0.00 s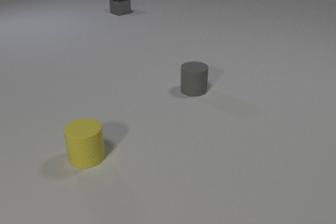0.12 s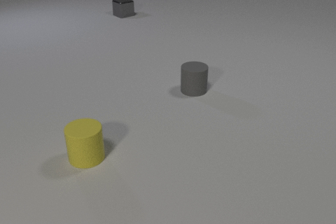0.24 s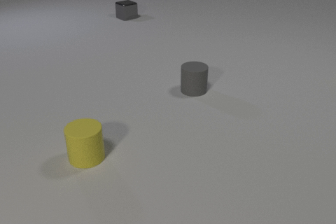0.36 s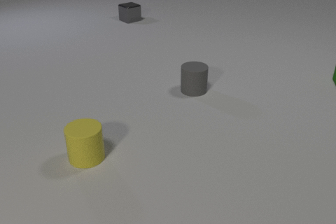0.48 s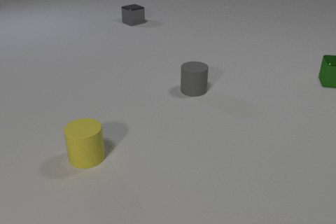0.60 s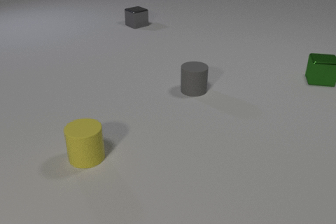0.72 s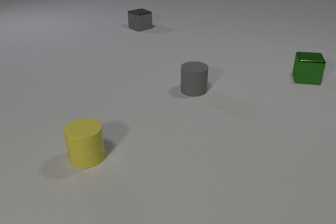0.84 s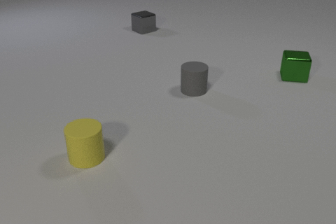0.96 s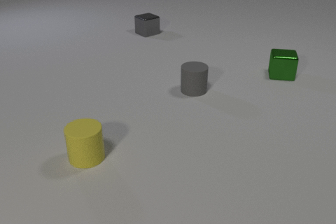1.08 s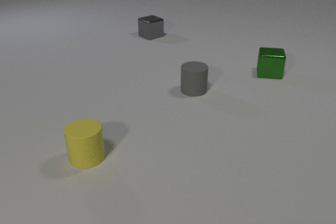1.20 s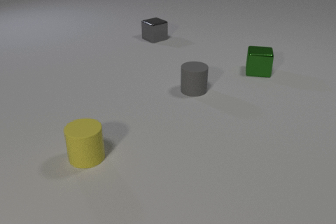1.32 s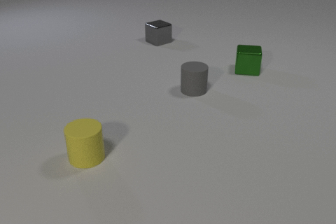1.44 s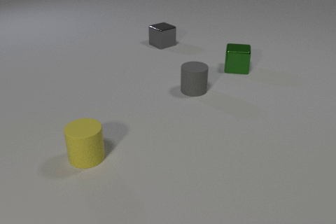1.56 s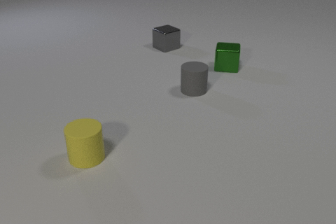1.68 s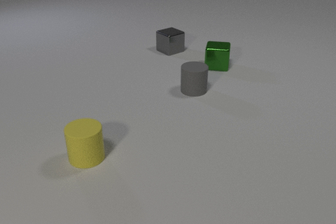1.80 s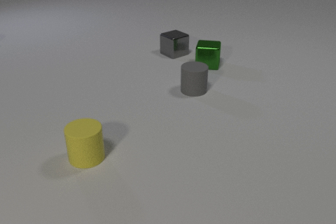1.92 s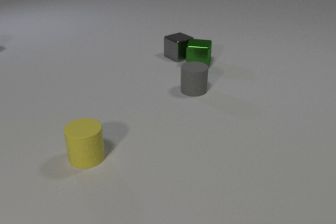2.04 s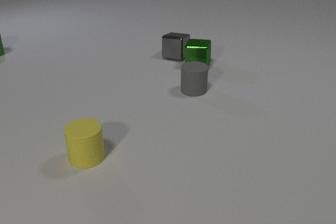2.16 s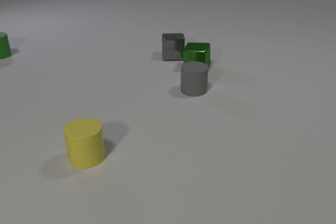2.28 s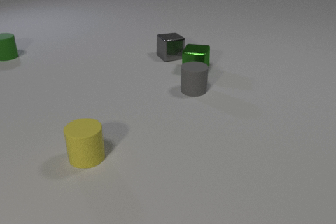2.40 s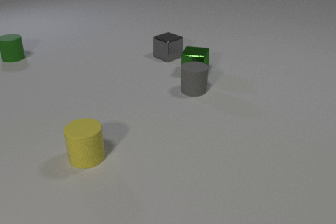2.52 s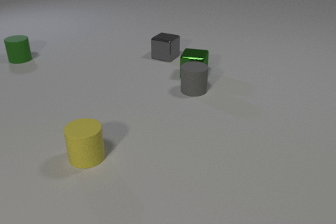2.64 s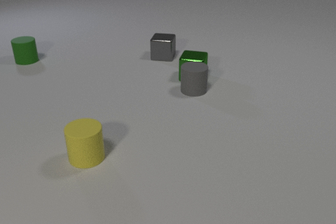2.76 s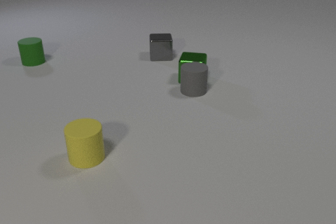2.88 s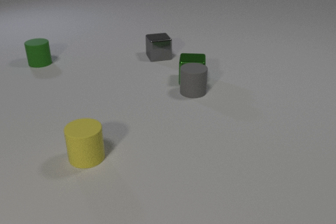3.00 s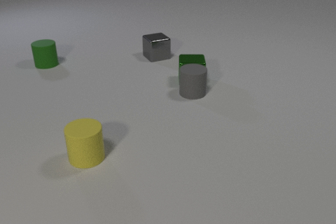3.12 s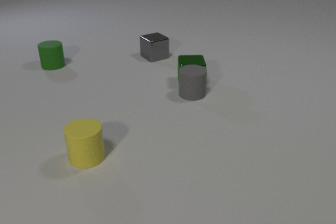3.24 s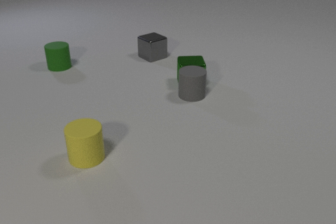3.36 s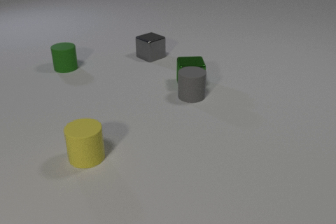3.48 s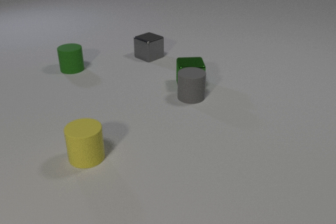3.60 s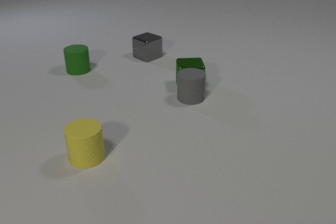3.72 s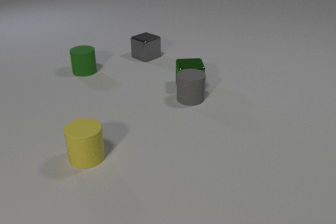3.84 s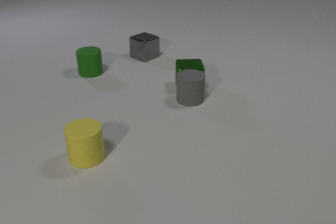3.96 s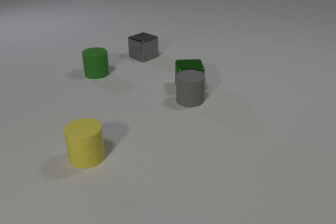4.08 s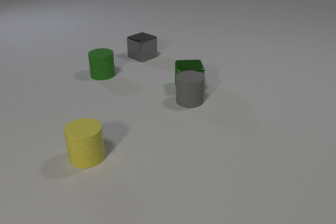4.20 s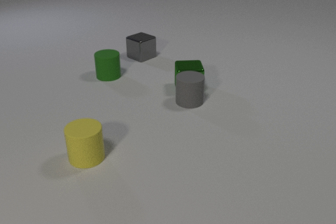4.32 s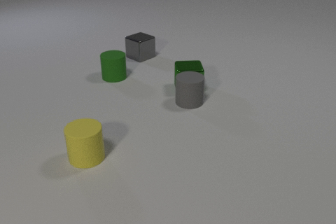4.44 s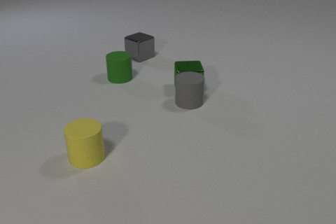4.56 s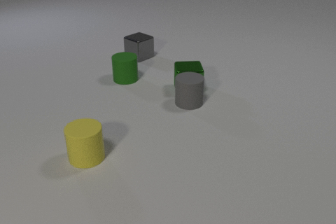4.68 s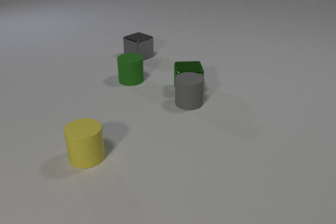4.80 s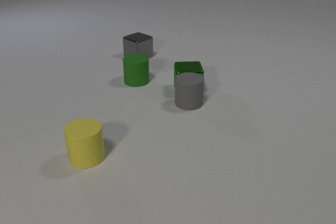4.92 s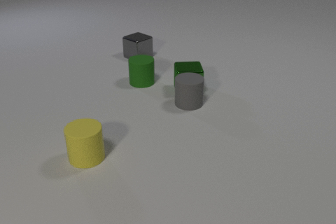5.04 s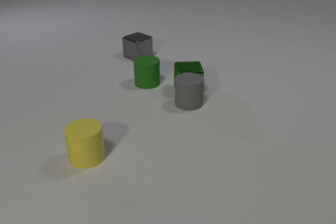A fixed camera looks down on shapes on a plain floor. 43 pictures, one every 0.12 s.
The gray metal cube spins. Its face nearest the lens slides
to the right.
The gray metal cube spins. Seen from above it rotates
counterclockwise.
0.00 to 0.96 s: The green metal cube comes in at the right edge, slides to the left. The gray metal cube slides toward the camera.
0.96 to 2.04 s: The green metal cube slides to the left. The gray metal cube slides toward the camera and to the right, spins counterclockwise seen from above by about 30 degrees, its near face sliding to the right. The green rubber cylinder comes in at the left edge, slides toward the camera. The green metal cube and the gray metal cube collide.
2.04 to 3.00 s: The green metal cube slides toward the camera. The gray metal cube slides to the left, spins so that its near face slides to the right, counterclockwise seen from above. The gray rubber cylinder slides toward the camera. The green rubber cylinder slides to the right and toward the camera. The green metal cube and the gray rubber cylinder collide.
3.00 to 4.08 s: The green metal cube slides toward the camera. The gray metal cube slides to the left, spins counterclockwise seen from above by about 15 degrees, its near face sliding to the right. The gray rubber cylinder slides toward the camera. The green rubber cylinder slides to the right and toward the camera.
4.08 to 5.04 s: The gray metal cube slides to the left. The green rubber cylinder slides to the right and toward the camera.
Are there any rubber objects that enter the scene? yes.
Are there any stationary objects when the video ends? yes.
What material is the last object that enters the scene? rubber.
